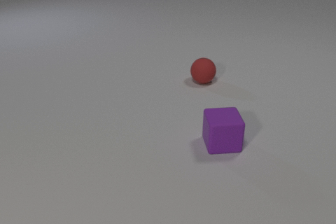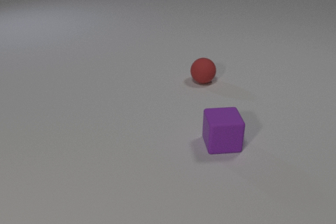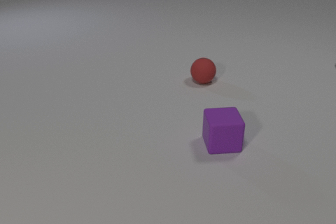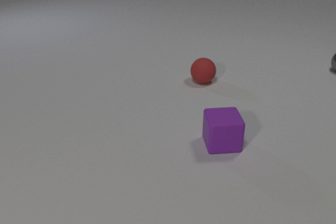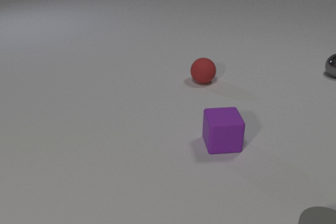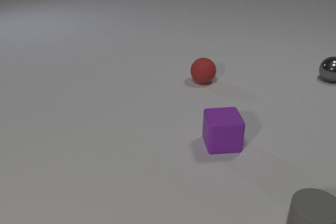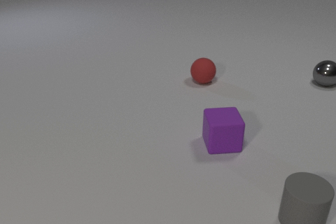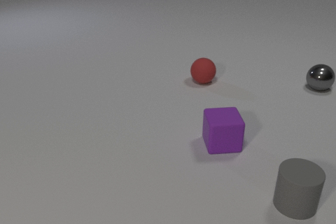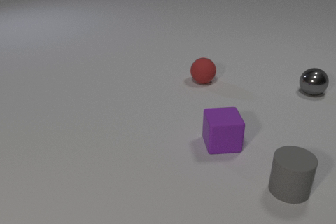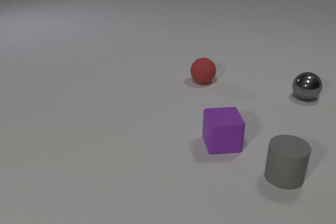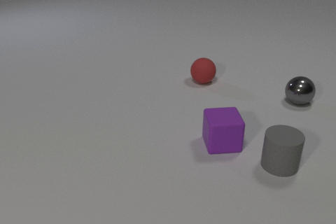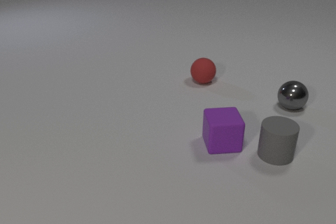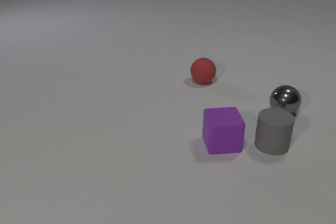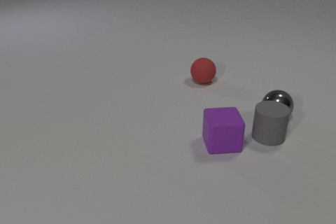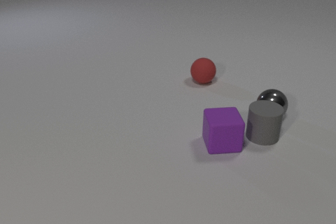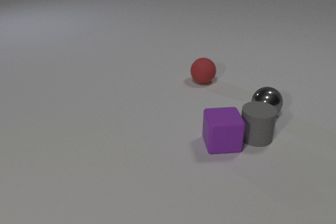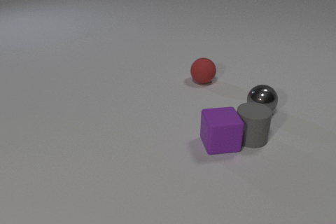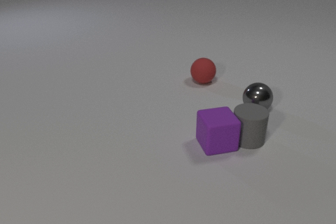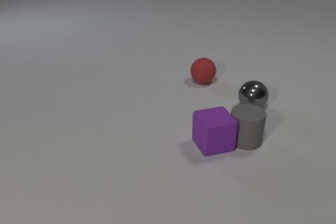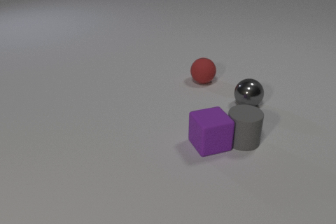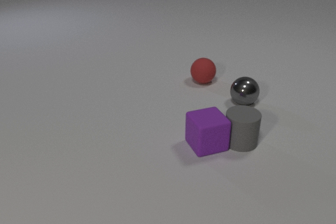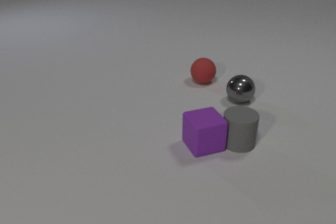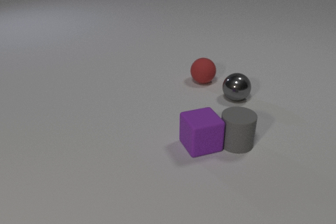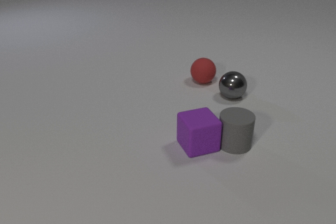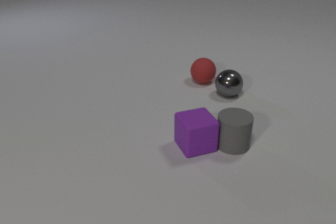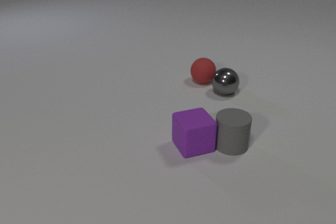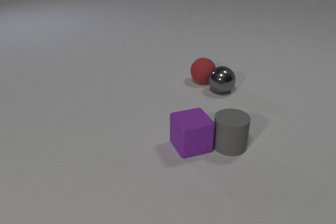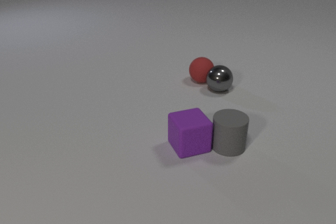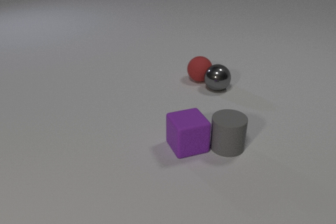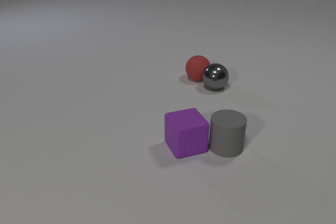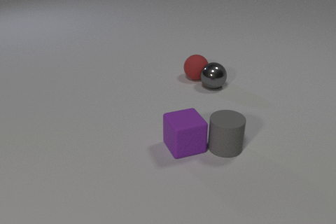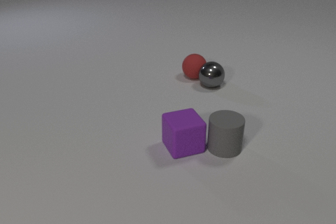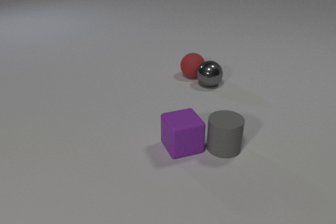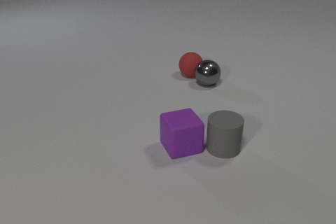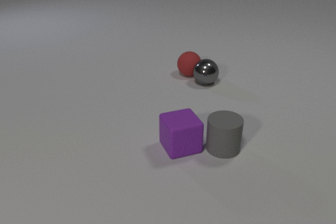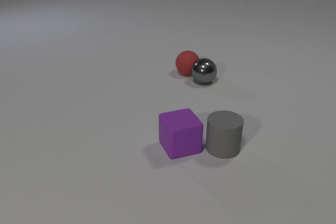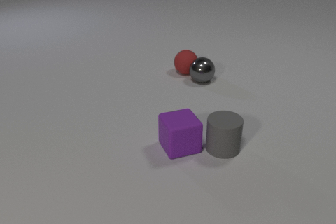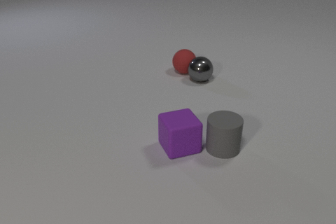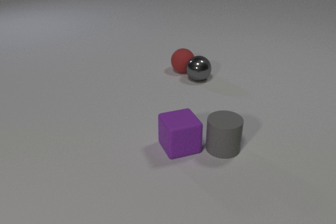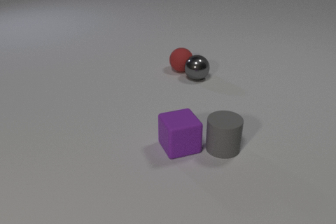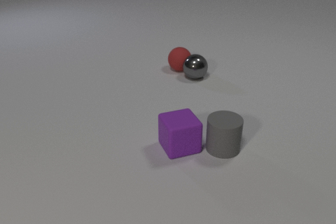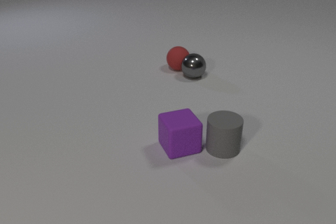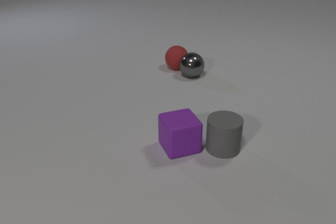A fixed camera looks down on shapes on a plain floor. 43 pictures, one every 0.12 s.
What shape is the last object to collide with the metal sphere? sphere.
What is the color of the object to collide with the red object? gray.
How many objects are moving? 4.
0.00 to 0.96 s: The gray metal sphere comes in at the right edge, rolls toward the camera and to the left. The gray rubber cylinder comes in at the bottom edge, slides away from the camera.
0.96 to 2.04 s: The gray metal sphere rolls toward the camera and to the left. The gray rubber cylinder slides away from the camera and to the left. The gray metal sphere and the gray rubber cylinder collide. The gray rubber cylinder and the purple rubber cube collide.
2.04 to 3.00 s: The gray metal sphere rolls to the left and away from the camera. The gray rubber cylinder slides to the left and toward the camera. The purple rubber cube slides to the left.
3.00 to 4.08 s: The gray metal sphere rolls away from the camera and to the left. The gray rubber cylinder slides to the left. The red rubber sphere rolls away from the camera and to the left. The purple rubber cube slides to the left. The gray metal sphere and the red rubber sphere collide.
4.08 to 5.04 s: The gray metal sphere rolls away from the camera and to the left. The red rubber sphere rolls away from the camera and to the left.
